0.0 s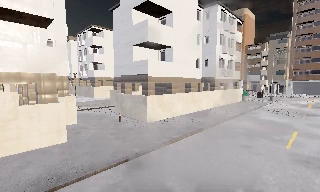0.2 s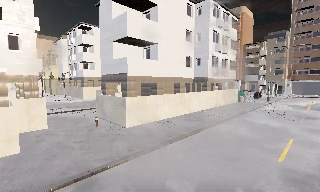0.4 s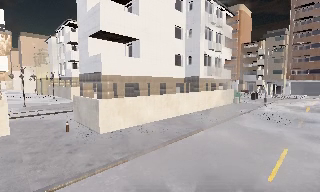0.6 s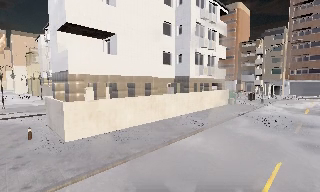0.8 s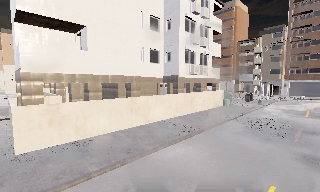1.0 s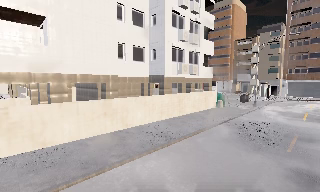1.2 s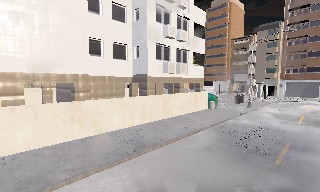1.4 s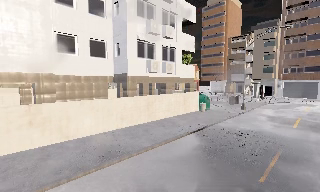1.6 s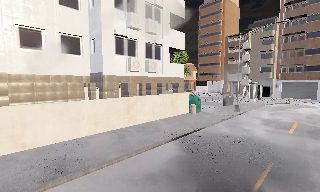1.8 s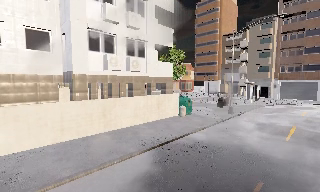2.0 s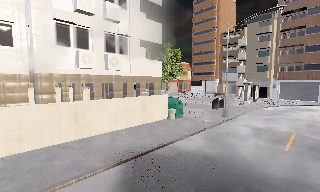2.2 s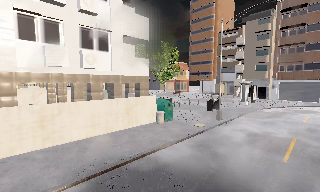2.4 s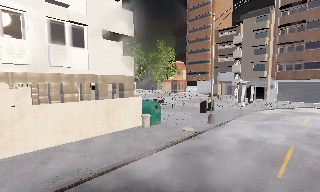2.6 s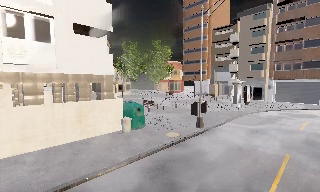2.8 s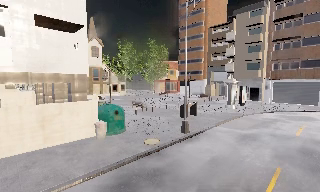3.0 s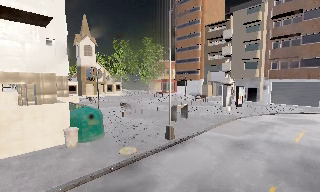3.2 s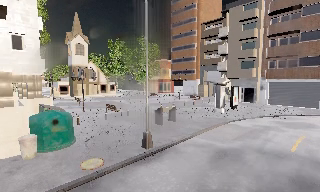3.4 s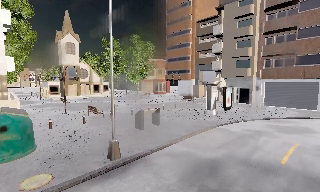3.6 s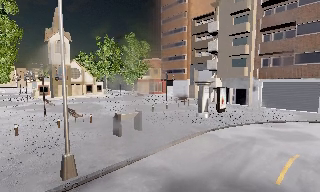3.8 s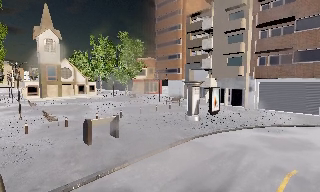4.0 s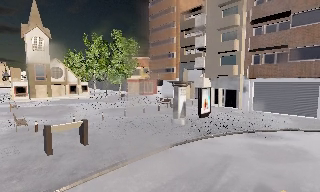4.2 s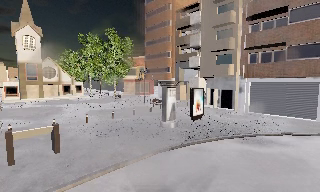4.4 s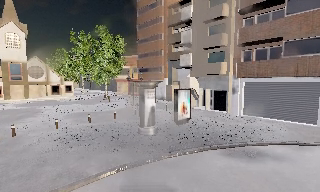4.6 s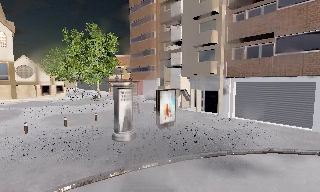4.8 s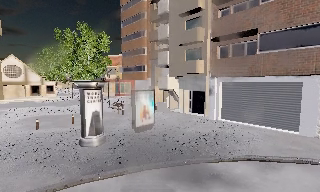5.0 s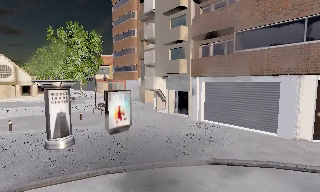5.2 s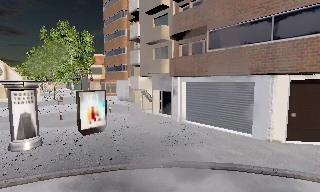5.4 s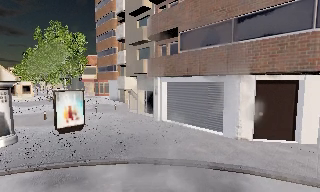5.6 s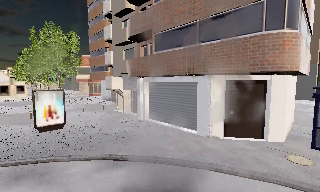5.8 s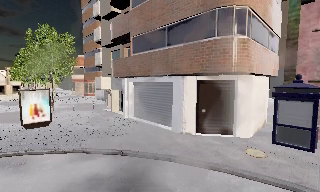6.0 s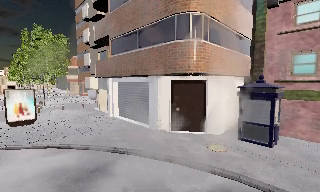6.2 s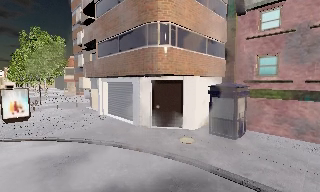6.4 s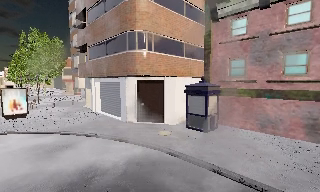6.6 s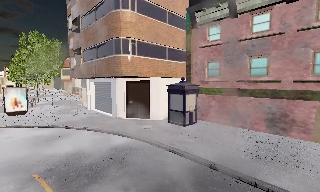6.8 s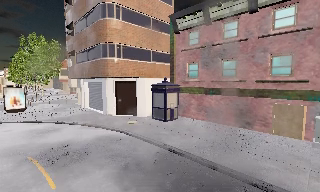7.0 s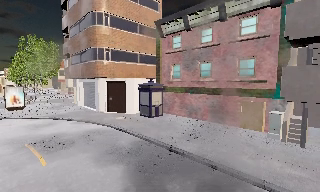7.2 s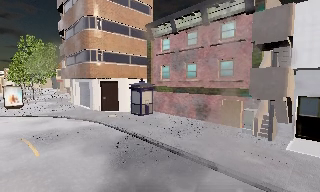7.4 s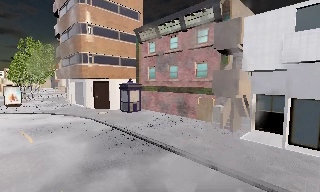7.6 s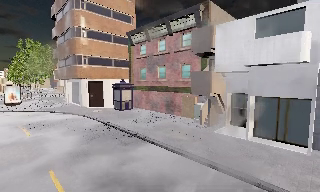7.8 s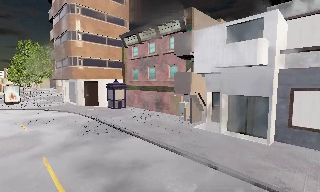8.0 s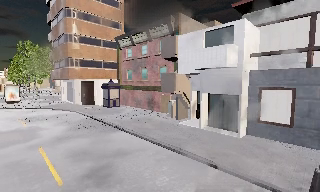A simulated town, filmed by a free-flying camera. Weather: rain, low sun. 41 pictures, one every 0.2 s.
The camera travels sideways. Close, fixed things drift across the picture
to the left.
0.0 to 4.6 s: The camera travels to its right and forward, about 35 m, so close, fixed things drift to the left.
4.6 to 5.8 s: The camera travels to its right, about 8 m, so close, fixed things drift to the left.
5.8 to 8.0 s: The camera travels to its right and backward, about 17 m, so close, fixed things drift to the left.
The film runs forward here.
